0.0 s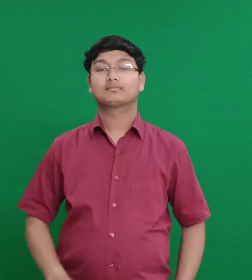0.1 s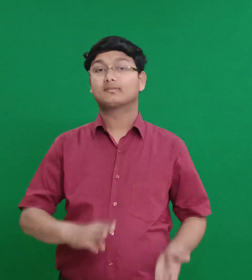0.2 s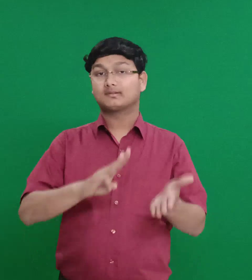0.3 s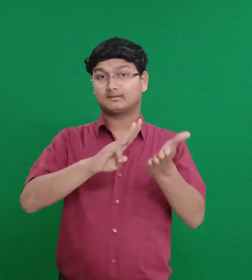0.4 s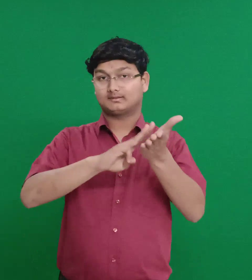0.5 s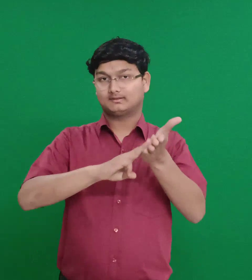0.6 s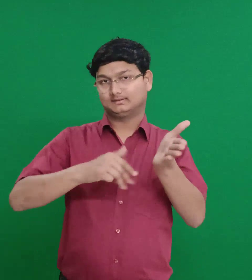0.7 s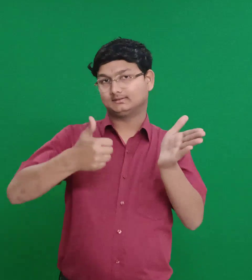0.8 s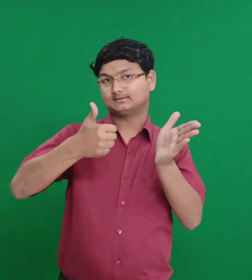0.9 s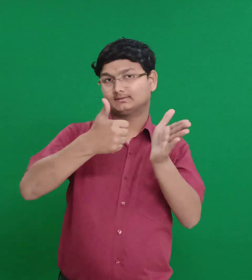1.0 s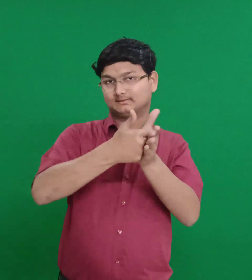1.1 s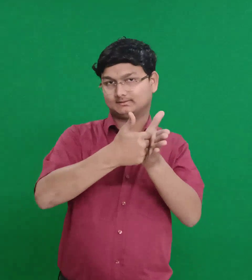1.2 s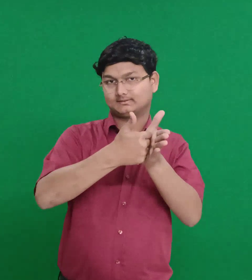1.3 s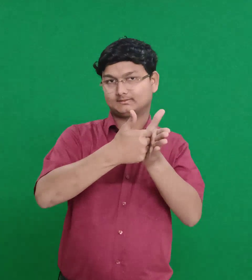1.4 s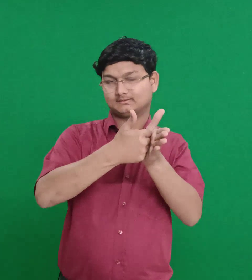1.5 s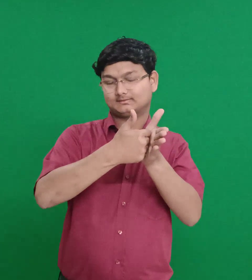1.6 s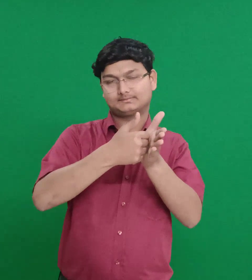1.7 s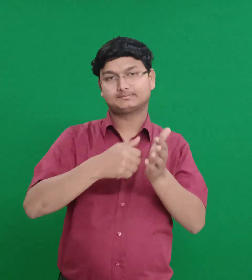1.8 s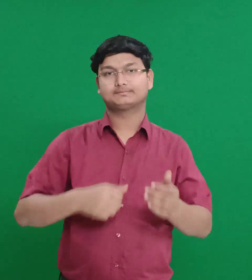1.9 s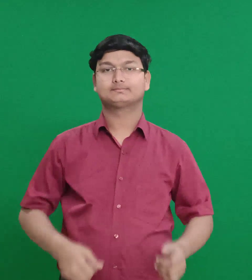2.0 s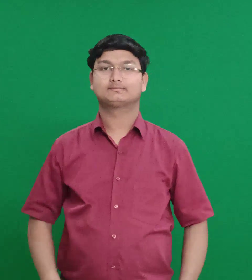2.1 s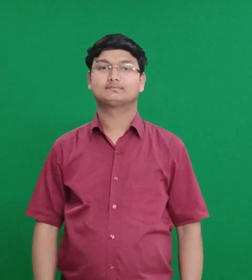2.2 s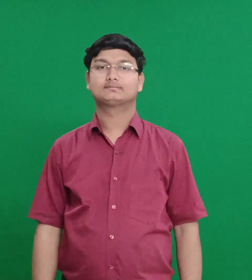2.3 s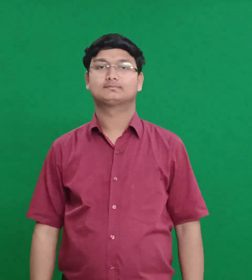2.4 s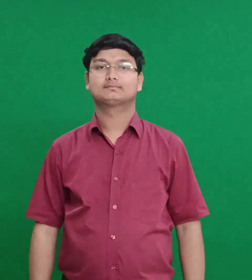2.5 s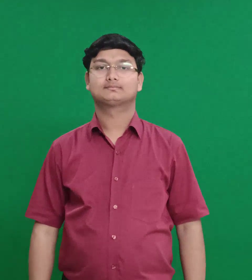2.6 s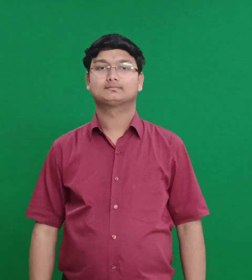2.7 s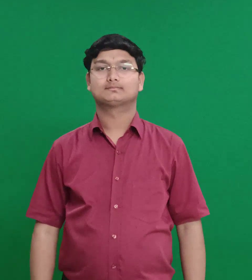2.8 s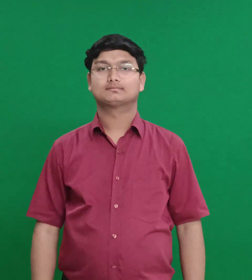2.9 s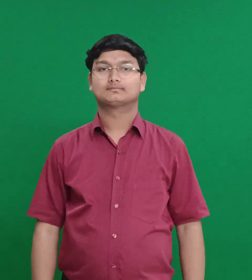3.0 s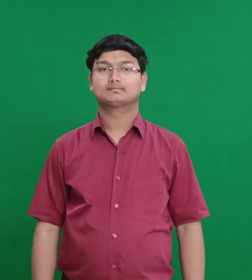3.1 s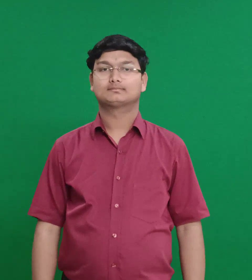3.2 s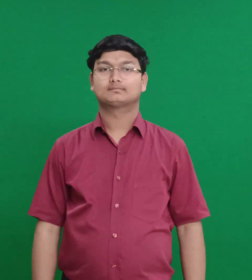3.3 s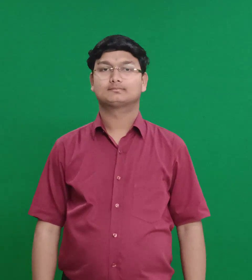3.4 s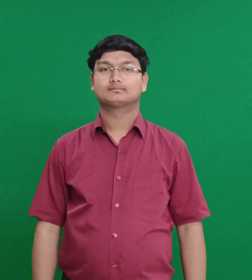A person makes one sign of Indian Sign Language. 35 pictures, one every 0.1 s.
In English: mordecai
